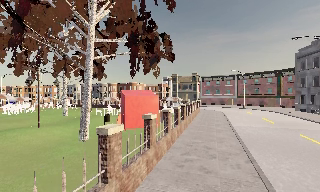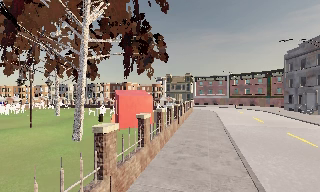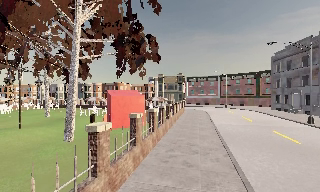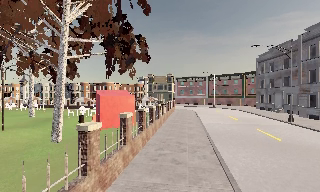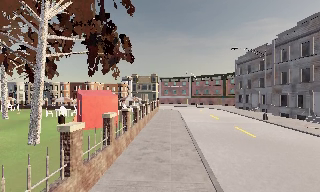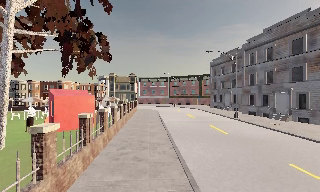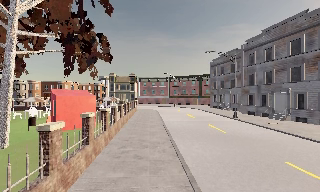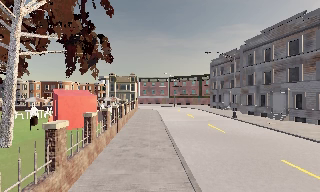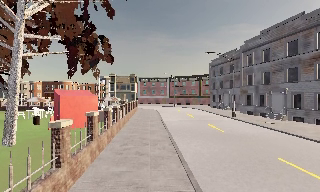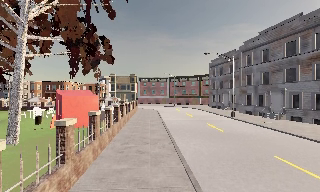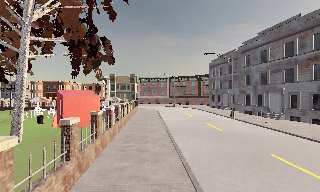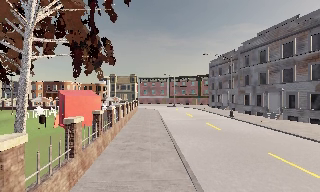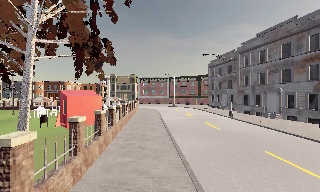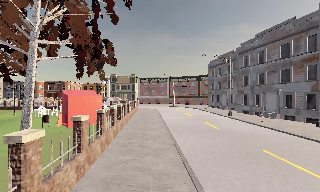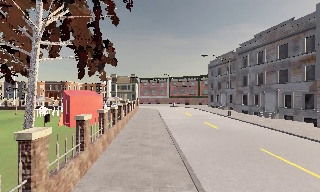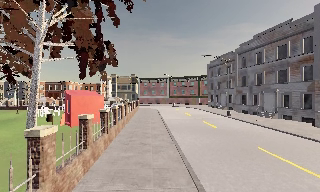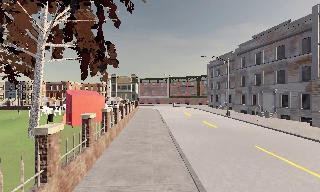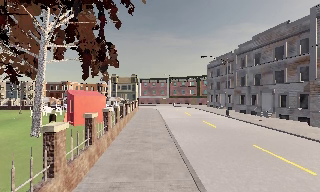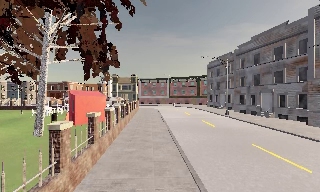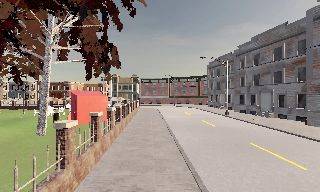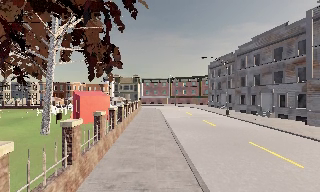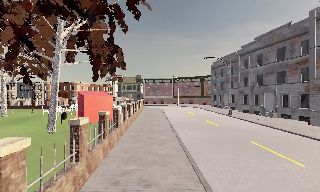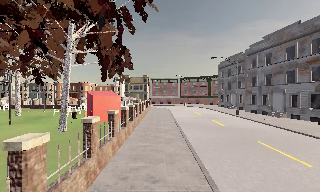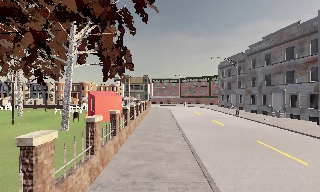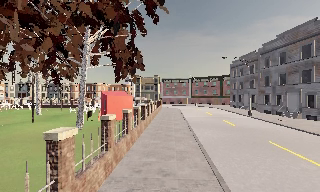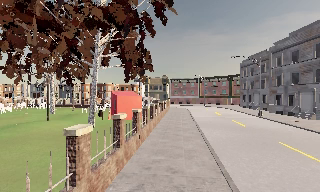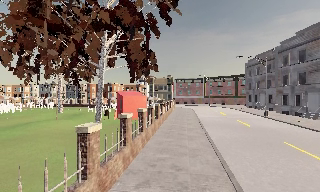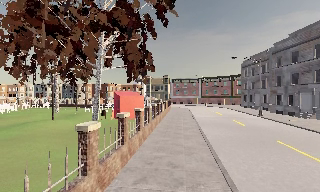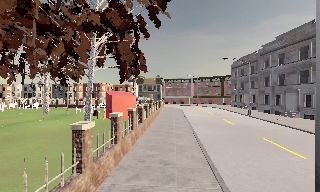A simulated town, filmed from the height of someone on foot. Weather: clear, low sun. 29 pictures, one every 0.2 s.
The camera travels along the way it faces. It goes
backward.
0.0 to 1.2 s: The camera pans to its right, which is clockwise from overhead, by about 20 degrees. It travels backward, about 1 m, so what stands in front gets smaller.
1.2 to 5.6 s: The camera travels backward, about 4.5 m, so what stands in front gets smaller.
The film runs backward here.
